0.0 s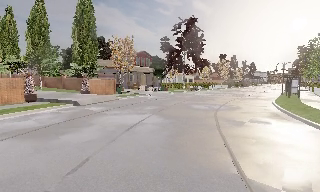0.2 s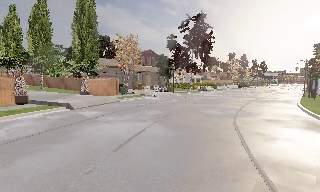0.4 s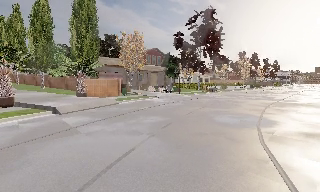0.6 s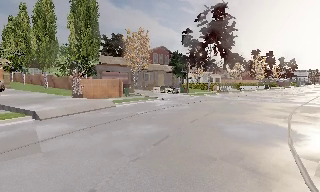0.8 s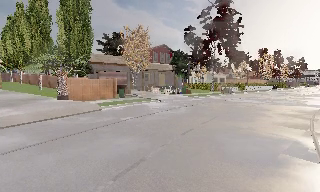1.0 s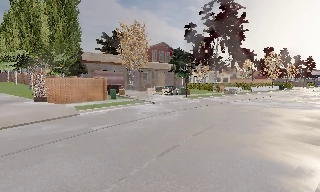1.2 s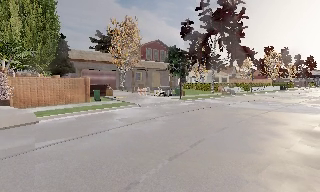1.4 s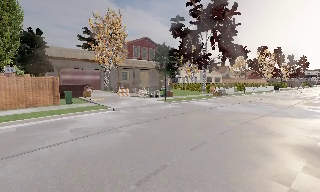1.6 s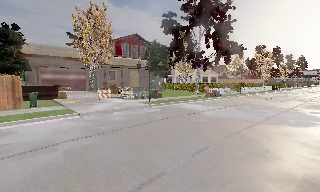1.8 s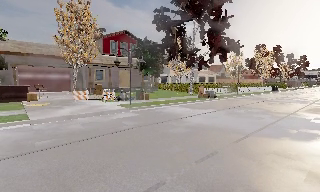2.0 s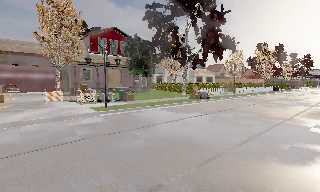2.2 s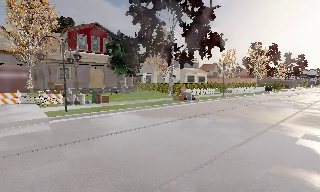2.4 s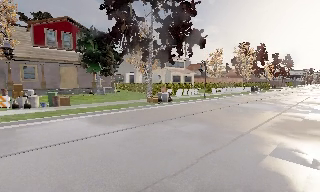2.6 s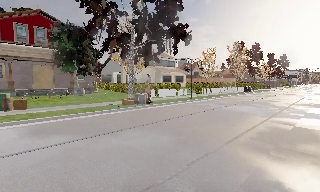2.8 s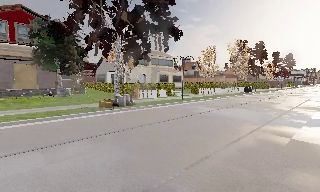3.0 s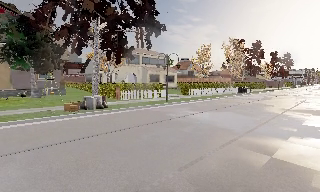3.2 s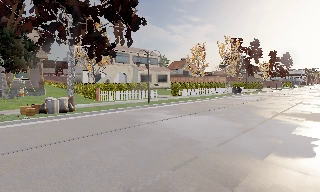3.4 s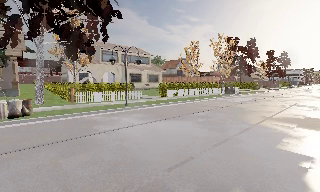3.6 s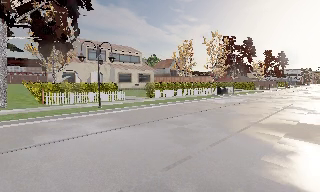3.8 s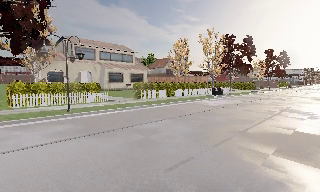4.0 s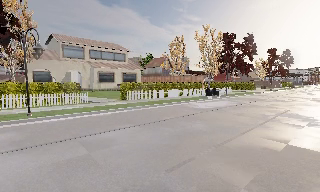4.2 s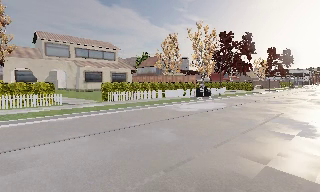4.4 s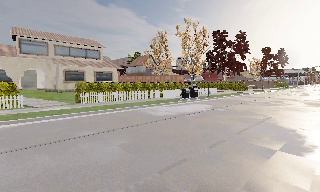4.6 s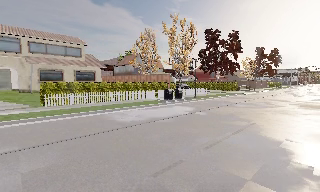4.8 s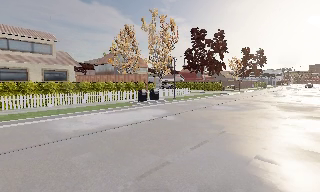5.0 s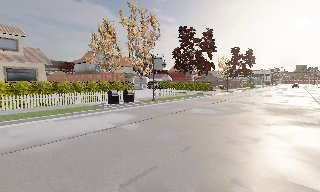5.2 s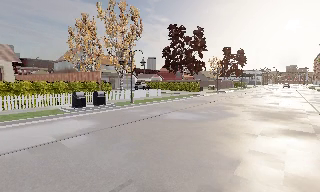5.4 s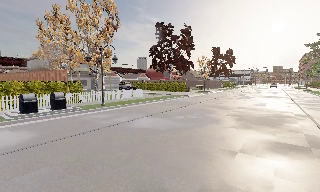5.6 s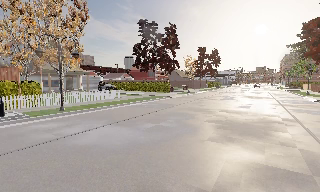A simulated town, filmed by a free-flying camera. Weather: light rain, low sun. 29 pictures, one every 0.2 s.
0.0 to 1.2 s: The camera pans to its left, which is counterclockwise from overhead, by about 10 degrees. It travels forward, about 12 m, so what stands in front looms larger.
1.2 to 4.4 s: The camera travels to its right and forward, about 35 m, so close, fixed things drift to the left.
4.4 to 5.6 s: The camera pans to its right, which is clockwise from overhead, by about 15 degrees. It travels forward and to its right, about 13 m, so what stands in front looms larger.
The film runs forward here.
